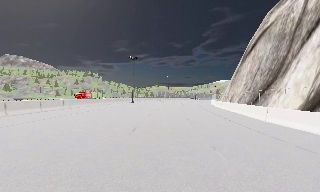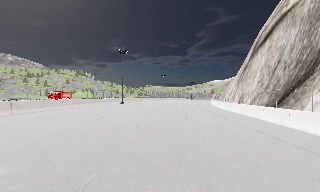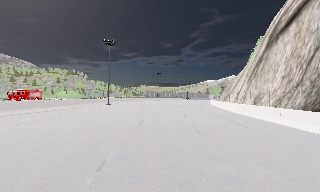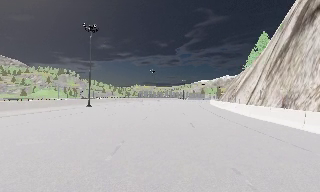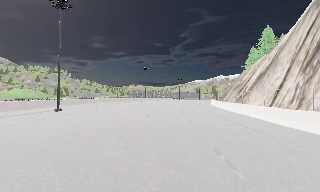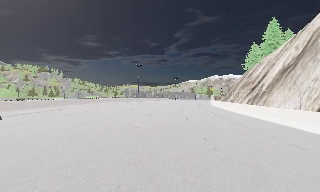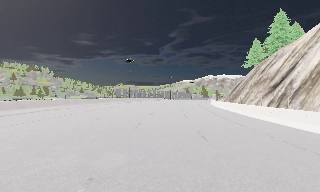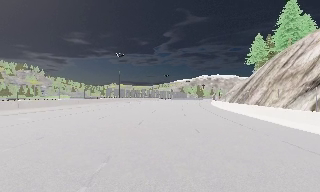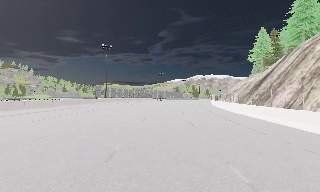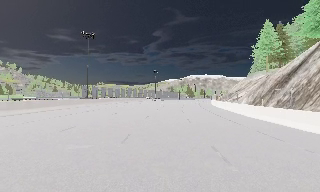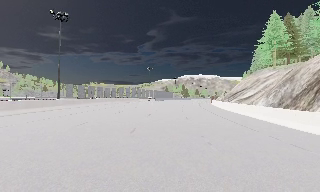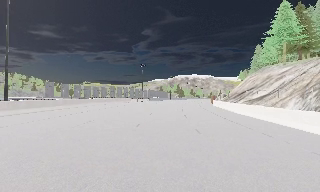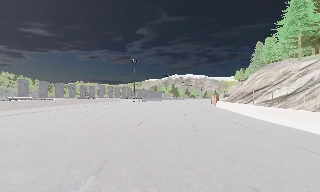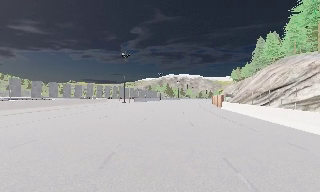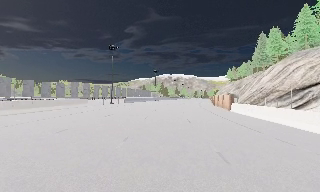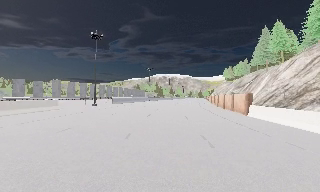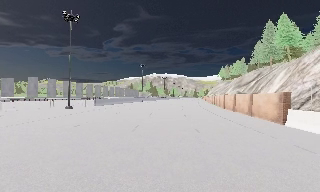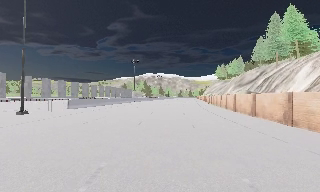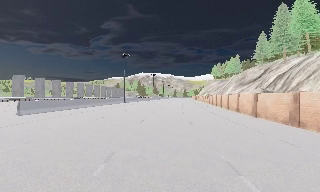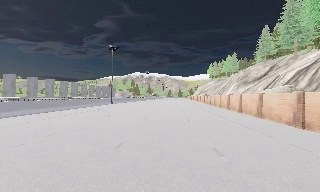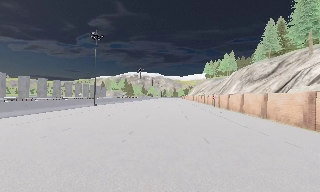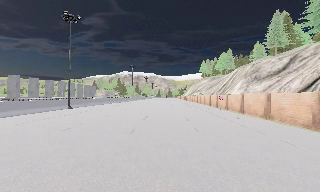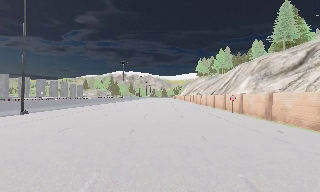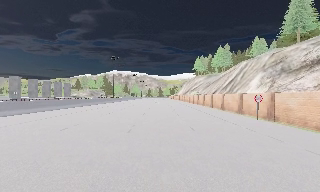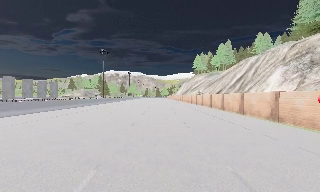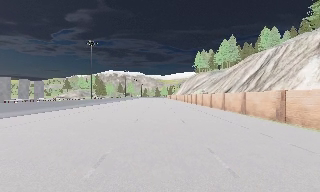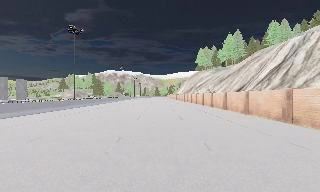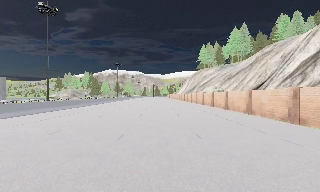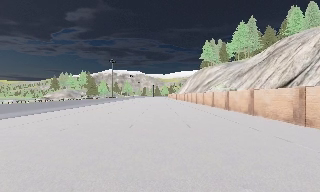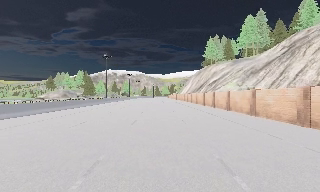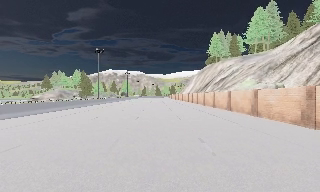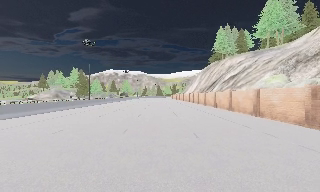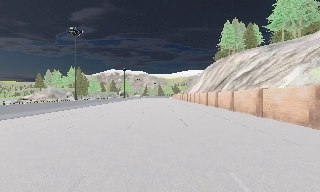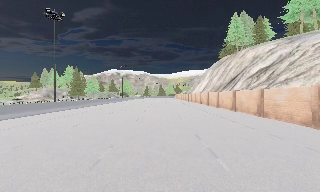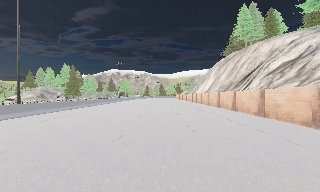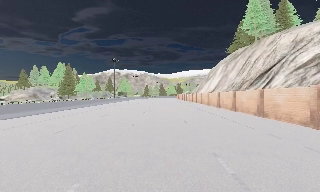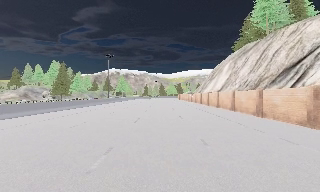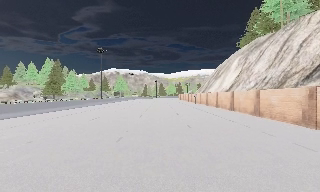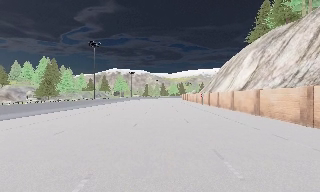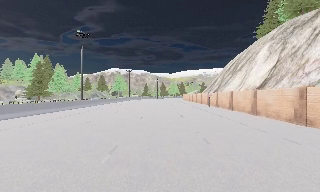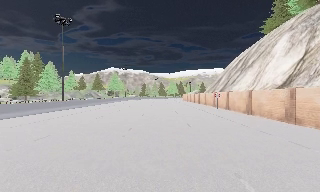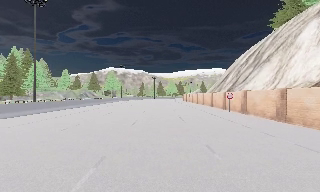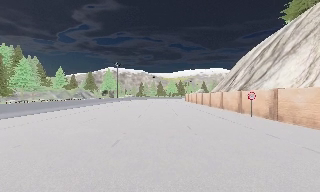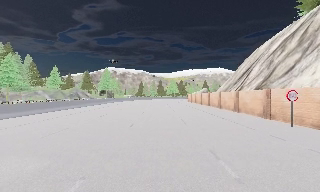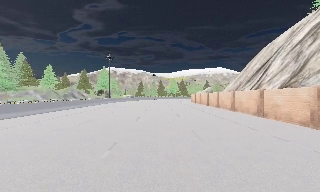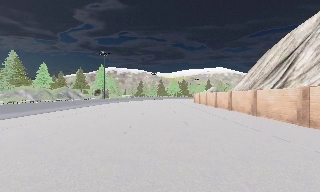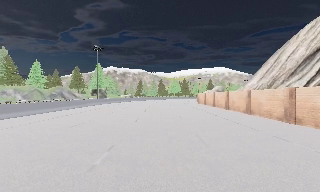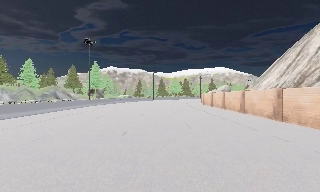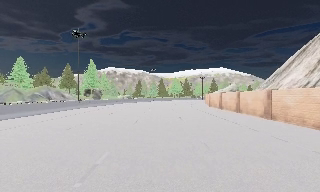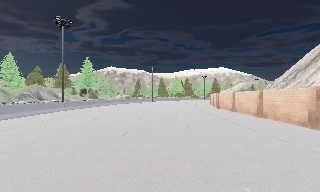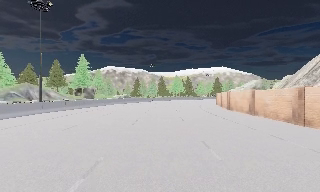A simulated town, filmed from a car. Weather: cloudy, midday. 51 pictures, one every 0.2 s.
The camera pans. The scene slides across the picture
to the left.
The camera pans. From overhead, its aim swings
clockwise.
0.0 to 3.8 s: The camera pans to its right, which is clockwise from overhead, by about 40 degrees. It travels forward, about 110 m.
3.8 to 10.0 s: The camera travels forward, about 155 m, so what stands in front looms larger.
The film runs forward here.
